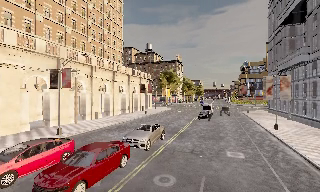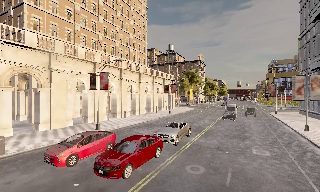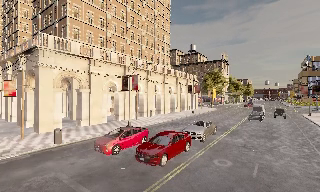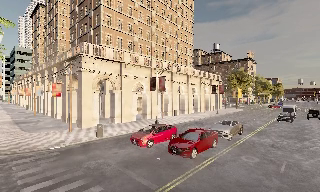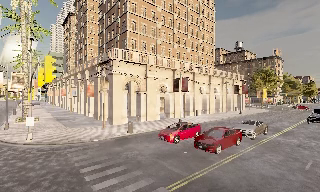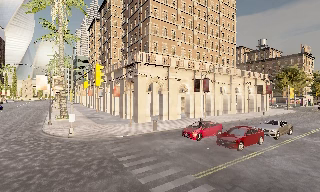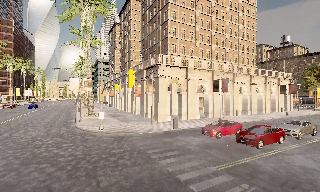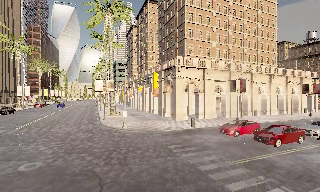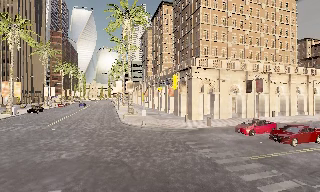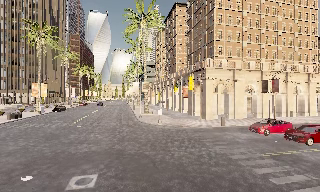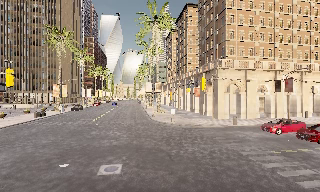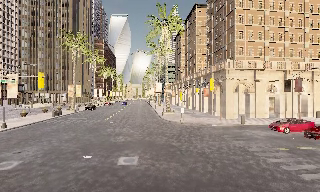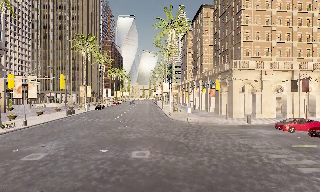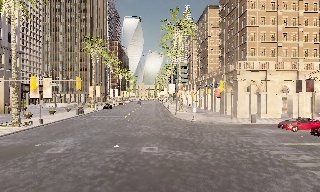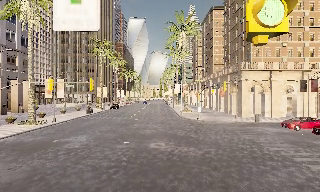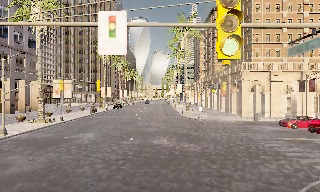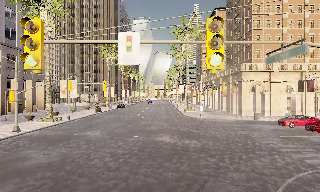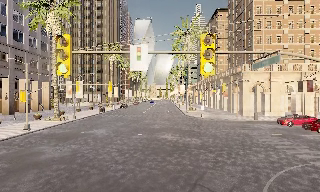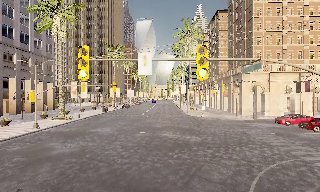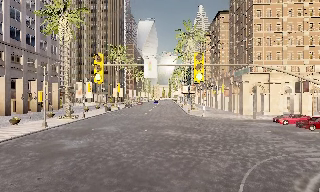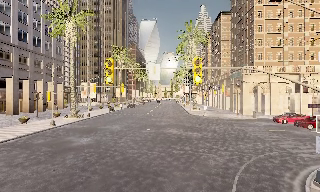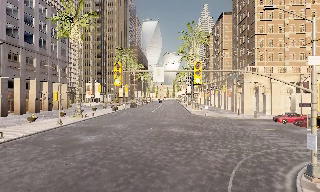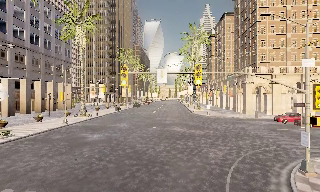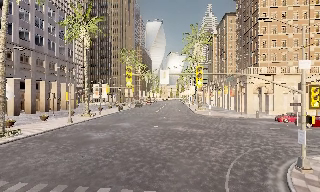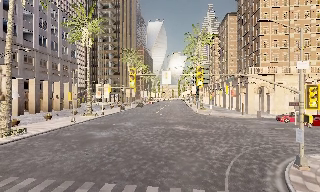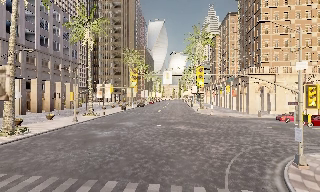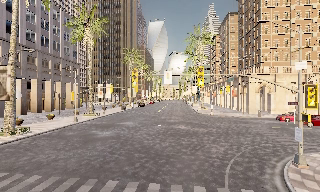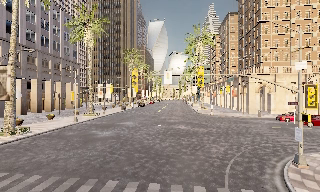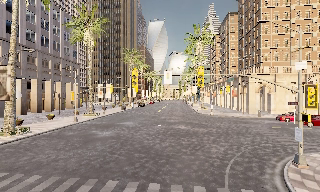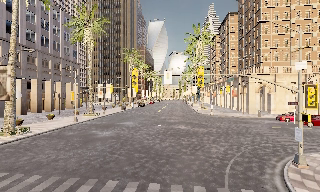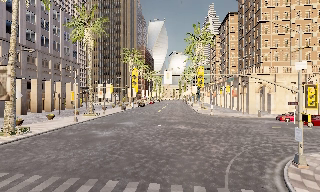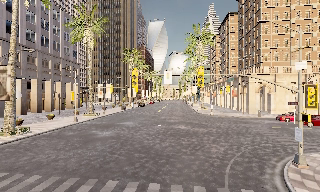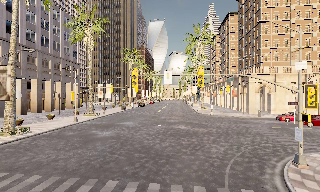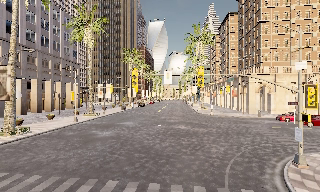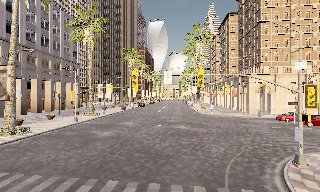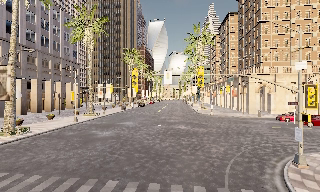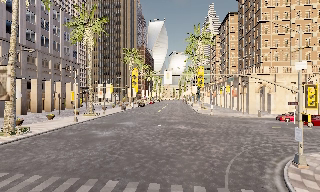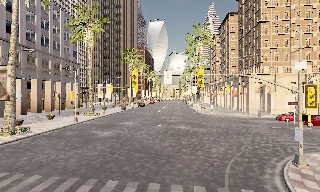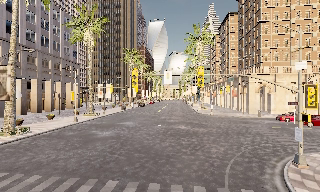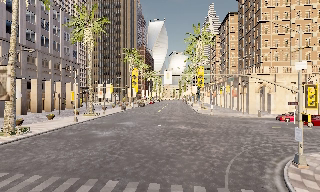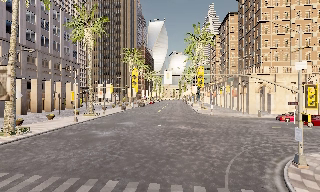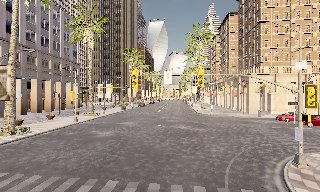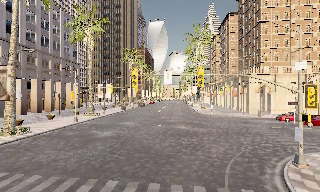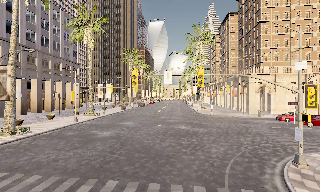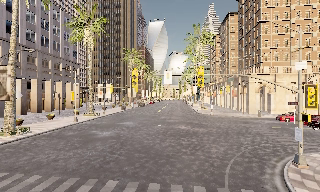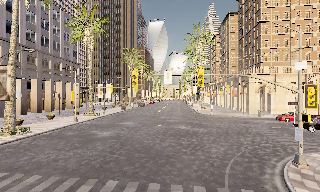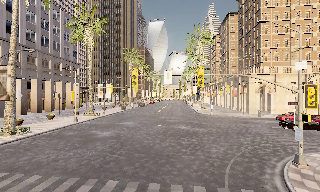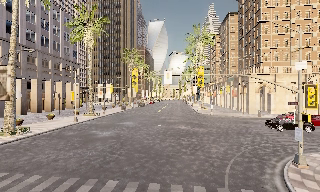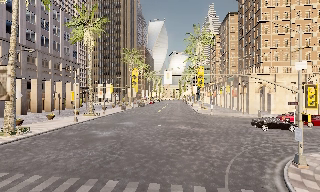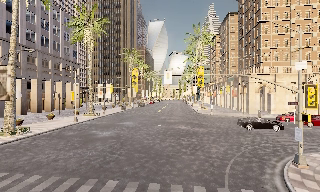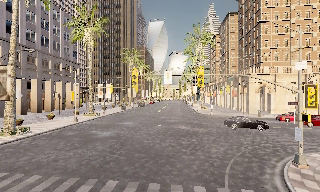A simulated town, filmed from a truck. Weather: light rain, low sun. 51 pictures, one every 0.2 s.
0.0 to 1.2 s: The camera pans to its left, which is counterclockwise from overhead, by about 40 degrees. It travels backward and to its left, about 9 m.
1.2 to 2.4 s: The camera pans to its left, which is counterclockwise from overhead, by about 25 degrees. It travels backward, about 7 m, so what stands in front gets smaller.
2.4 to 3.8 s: The camera travels backward, about 7 m, so what stands in front gets smaller.
3.8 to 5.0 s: The camera travels backward, about 3 m, so what stands in front gets smaller. It loses speed.
5.0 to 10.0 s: The camera keeps its place and its aim.
The film runs backward here.
